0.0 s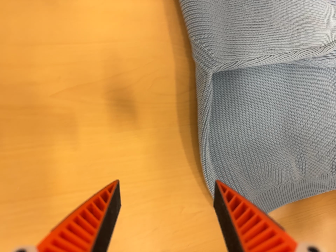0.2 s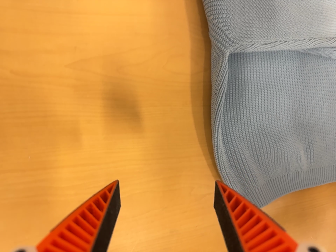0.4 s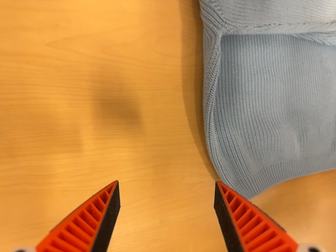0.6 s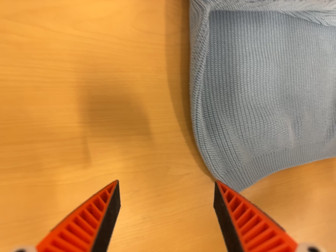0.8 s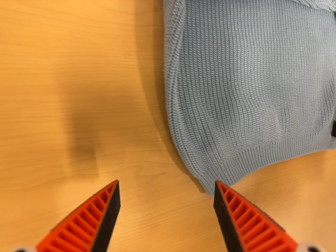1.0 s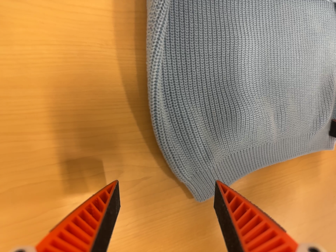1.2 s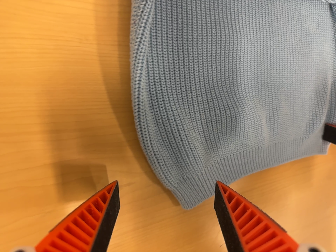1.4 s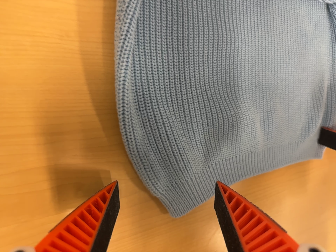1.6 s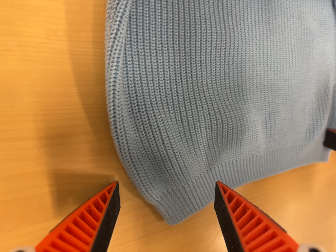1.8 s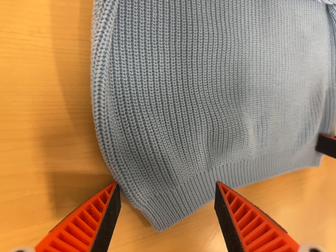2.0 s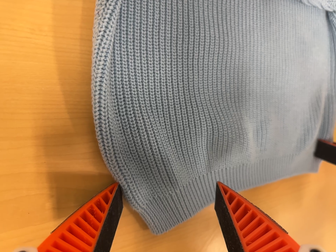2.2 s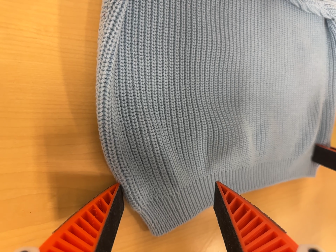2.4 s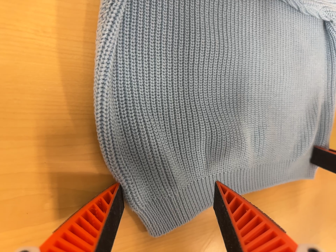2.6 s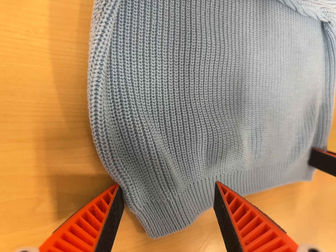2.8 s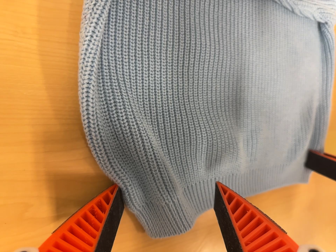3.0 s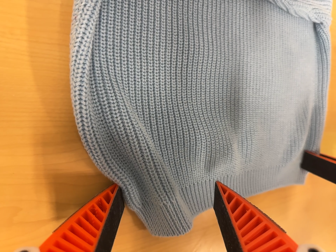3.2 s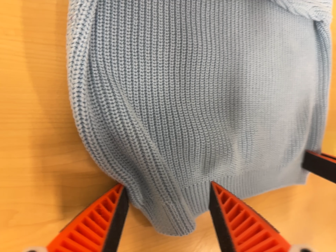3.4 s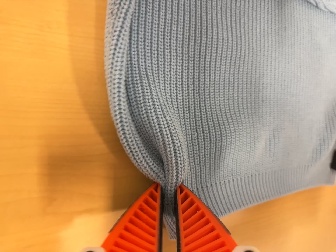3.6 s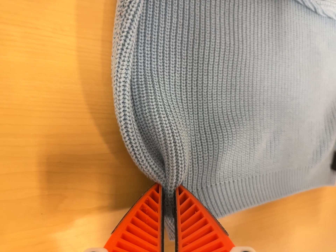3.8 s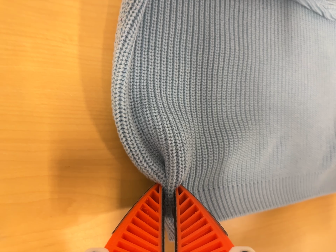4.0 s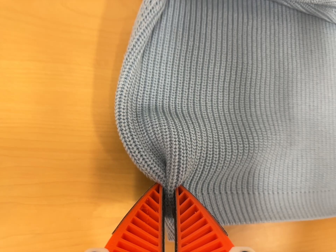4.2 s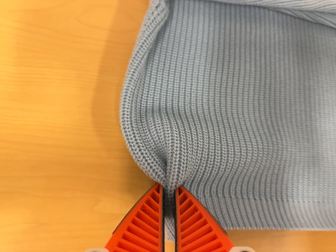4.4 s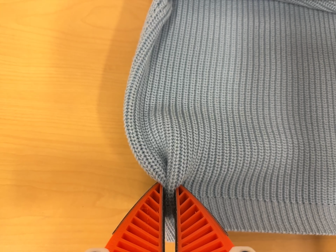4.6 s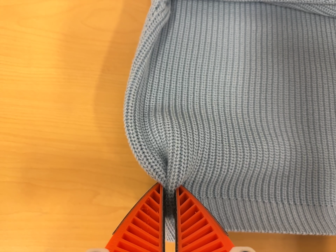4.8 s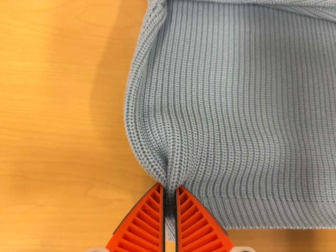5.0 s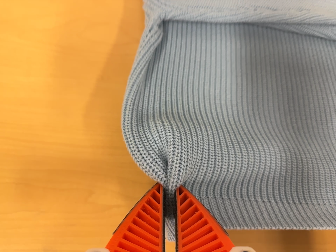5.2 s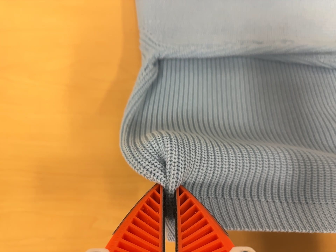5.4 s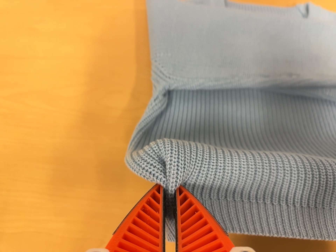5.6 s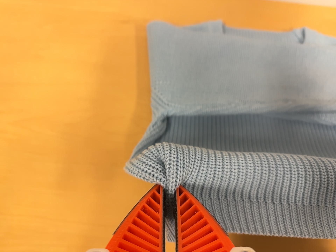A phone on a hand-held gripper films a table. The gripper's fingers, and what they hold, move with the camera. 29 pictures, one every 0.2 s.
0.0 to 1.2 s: The camera travels forward, about 14 cm, so what stands in front looms larger.
1.2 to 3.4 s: The camera travels forward, about 5 cm, so what stands in front looms larger.
3.4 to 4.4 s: The camera swings to its left by about 25 degrees, and the scene slides to the right. It travels to its right and toward the bottom of its view, about 9 cm. Its aim tips toward the top of its view by about 15 degrees, and the scene shifts downward.
4.4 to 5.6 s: The camera travels backward and toward the top of its view, about 8 cm, so what stands in front gets smaller. Its aim tips toward the top of its view by about 15 degrees, and the scene shifts downward.
The film runs forward here.
